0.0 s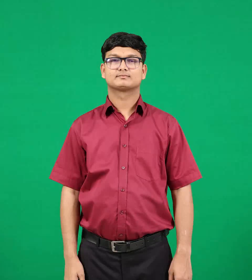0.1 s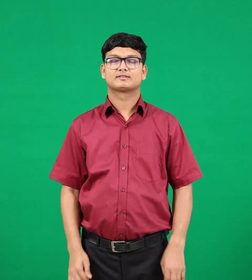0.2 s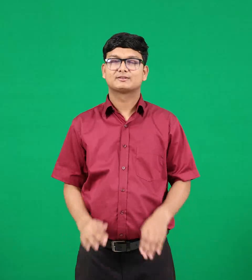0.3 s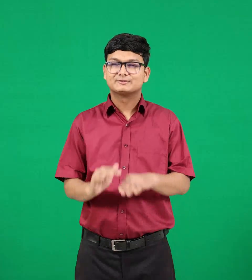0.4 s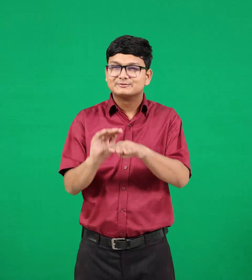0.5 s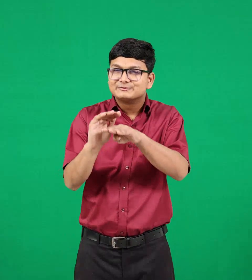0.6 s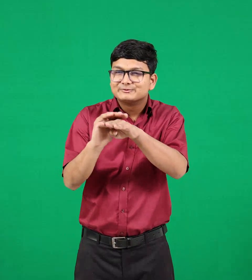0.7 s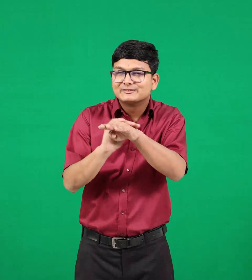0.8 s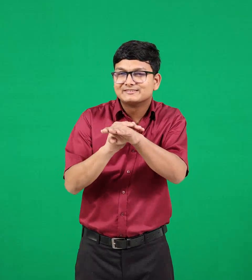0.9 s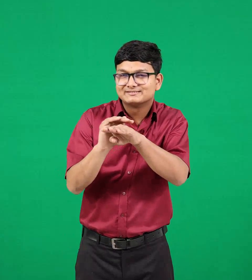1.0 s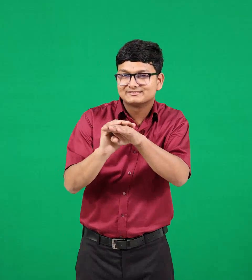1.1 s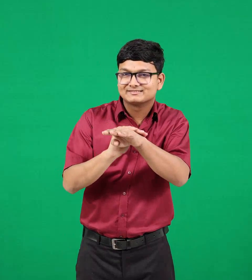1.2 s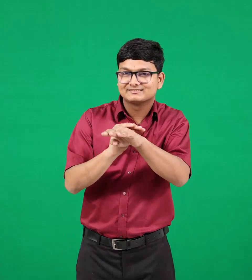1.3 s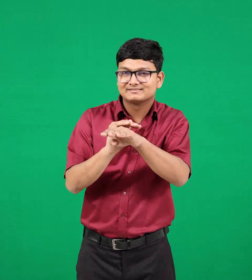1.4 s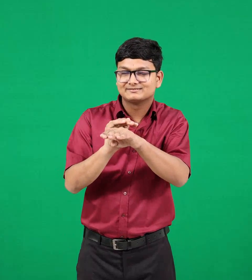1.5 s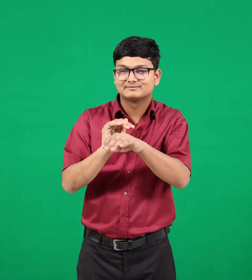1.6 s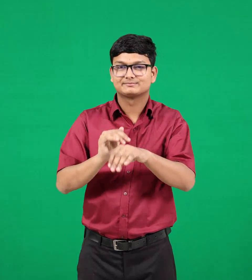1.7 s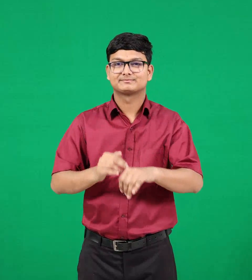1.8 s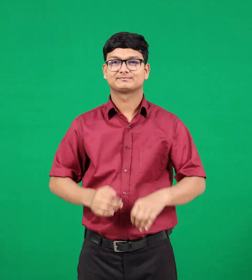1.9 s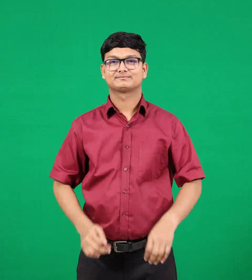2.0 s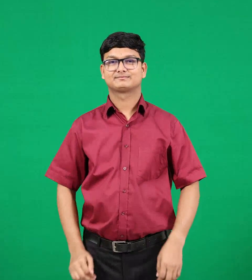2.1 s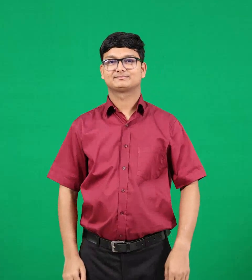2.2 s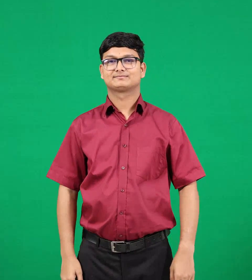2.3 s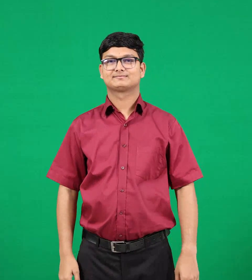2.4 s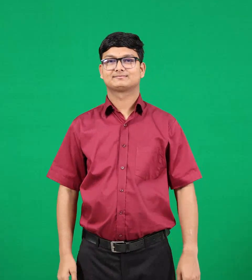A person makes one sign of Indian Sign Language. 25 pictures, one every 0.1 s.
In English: dear
